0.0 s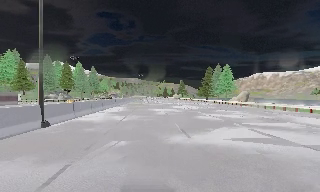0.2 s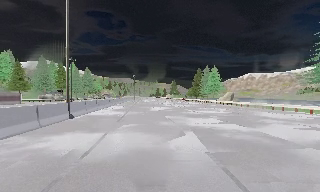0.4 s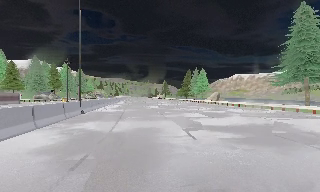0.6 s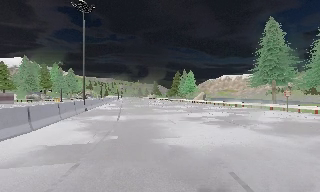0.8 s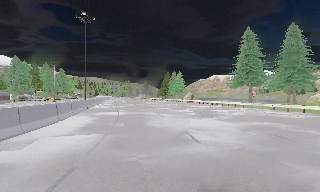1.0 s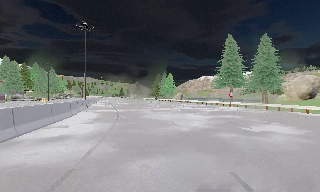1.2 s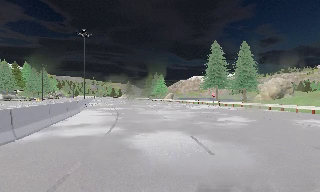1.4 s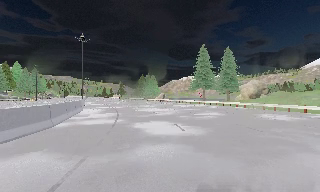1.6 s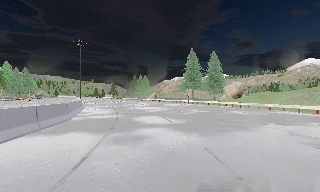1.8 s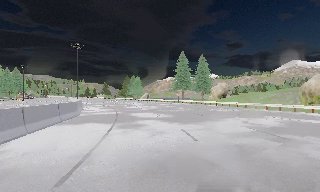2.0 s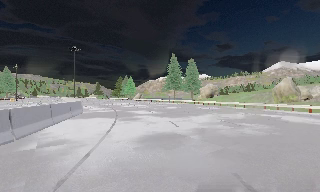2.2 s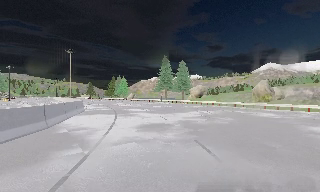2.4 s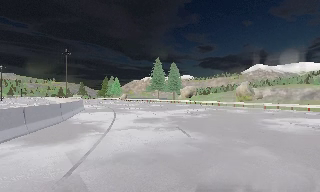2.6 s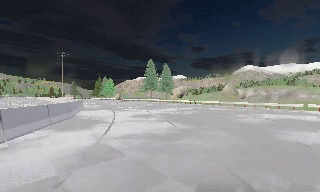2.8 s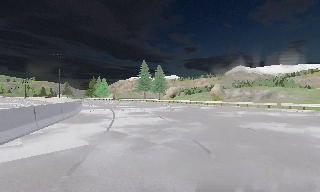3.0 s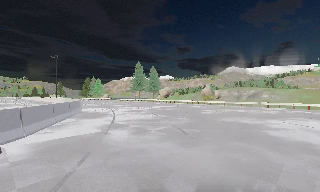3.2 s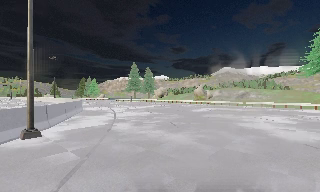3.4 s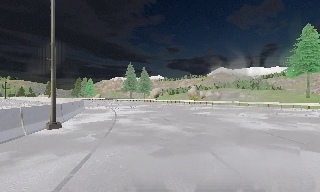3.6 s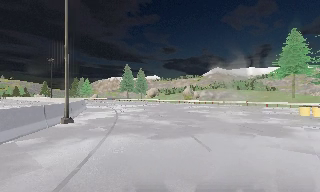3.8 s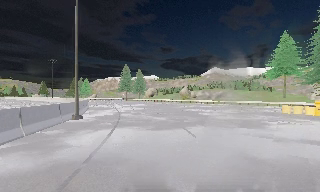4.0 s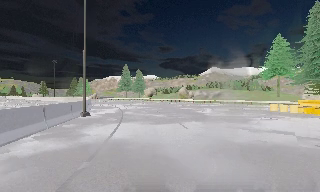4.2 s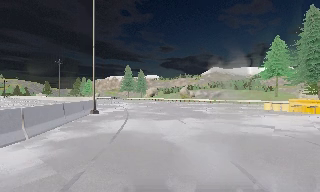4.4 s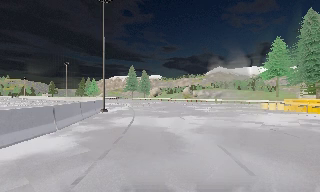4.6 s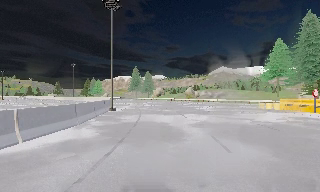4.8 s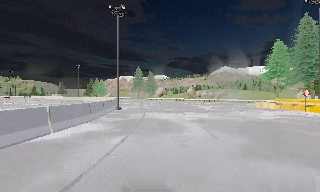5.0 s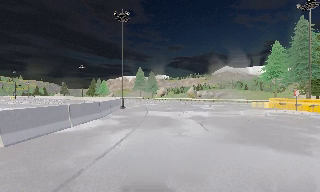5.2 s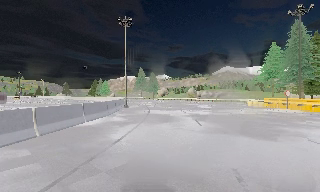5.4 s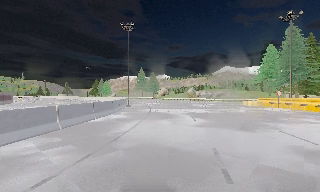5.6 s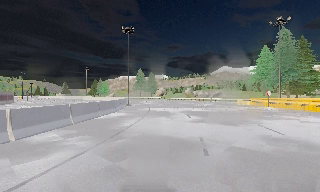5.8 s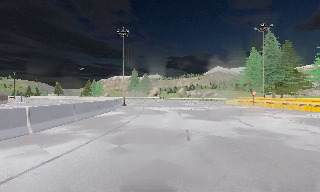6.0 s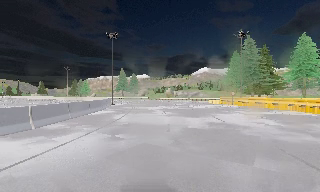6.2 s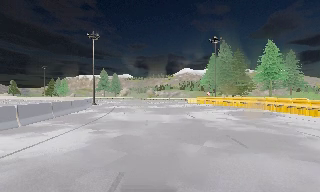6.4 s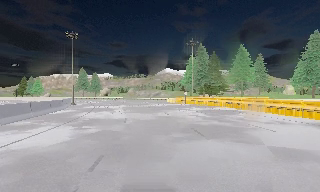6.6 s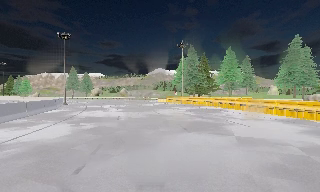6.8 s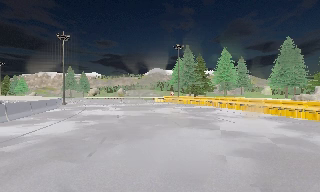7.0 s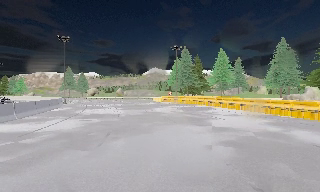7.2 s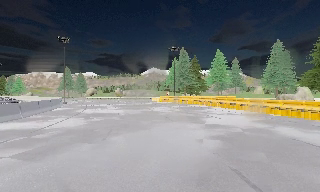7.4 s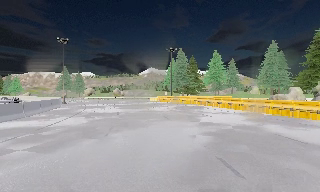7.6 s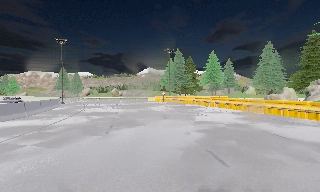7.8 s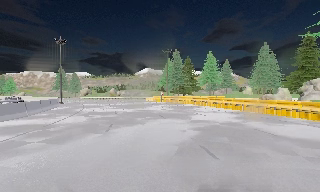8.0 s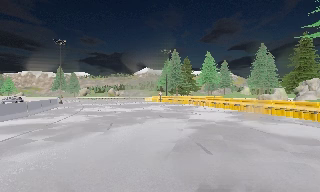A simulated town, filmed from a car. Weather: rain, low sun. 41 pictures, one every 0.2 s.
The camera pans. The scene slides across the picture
to the left.
The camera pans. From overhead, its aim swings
clockwise.
0.0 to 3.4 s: The camera swings to its right by about 45 degrees, and the scene slides to the left. It travels backward, about 45 m.
3.4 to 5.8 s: The camera travels backward, about 17 m, so what stands in front gets smaller.
5.8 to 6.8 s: The scene slides to the left, as the camera pans about 20 degrees to its right. It travels backward, about 6 m, so what stands in front gets smaller.
6.8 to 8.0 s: The camera travels backward, about 3.5 m, so what stands in front gets smaller. It loses speed.
The film runs backward here.
